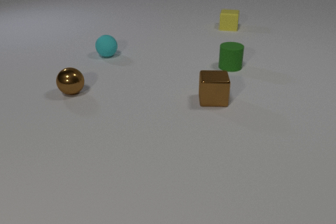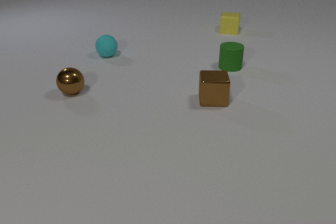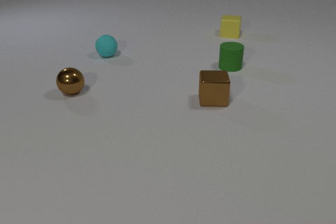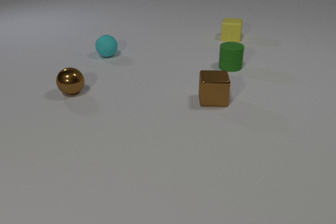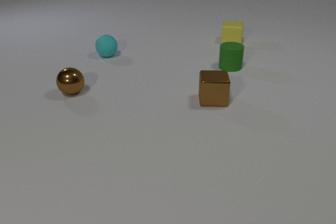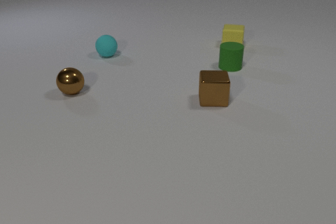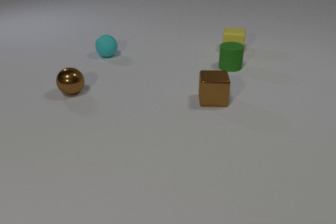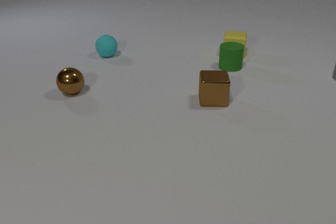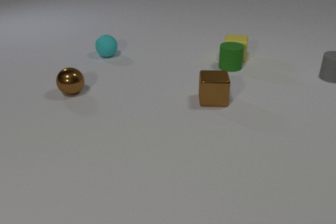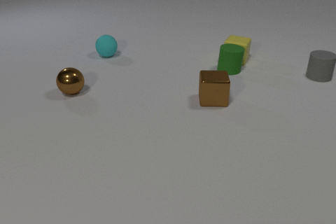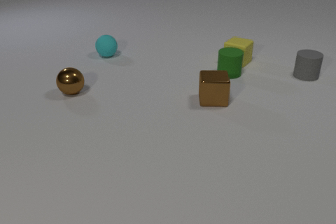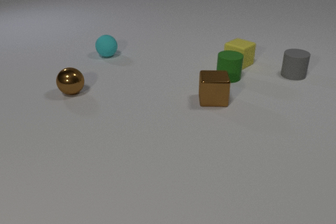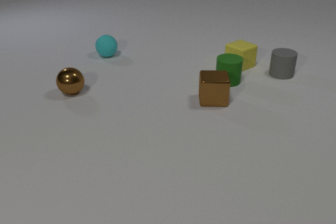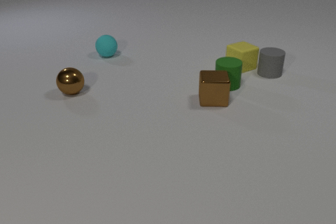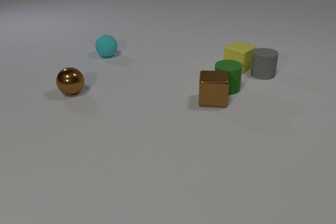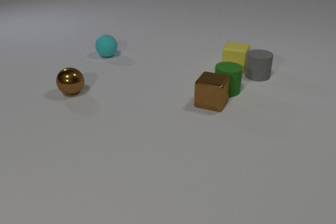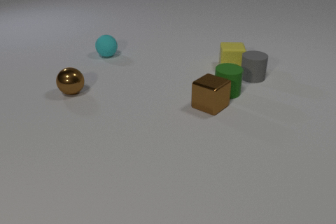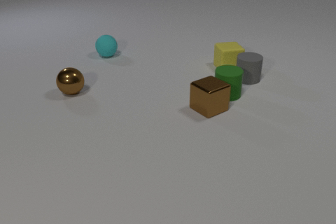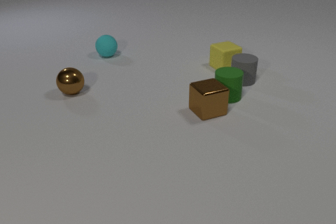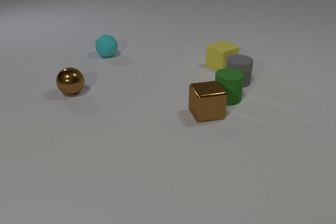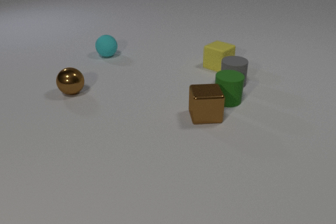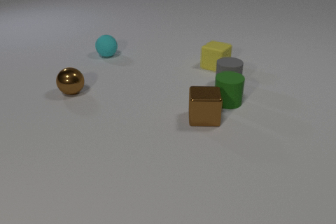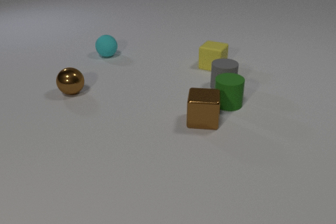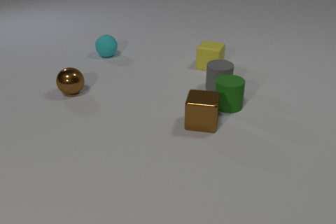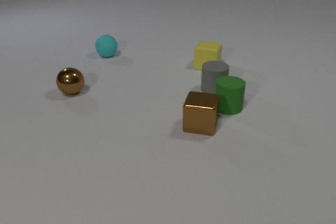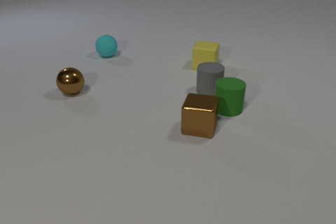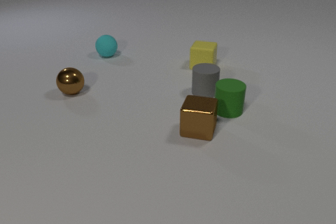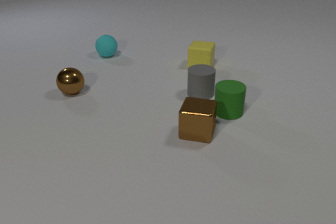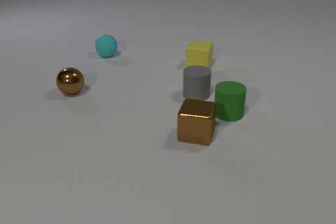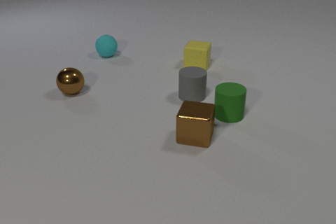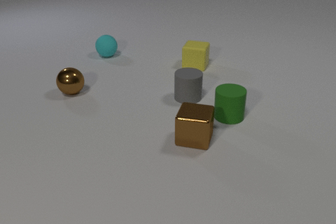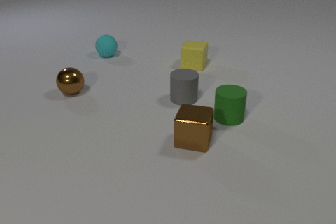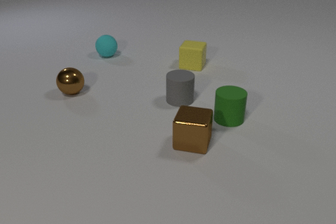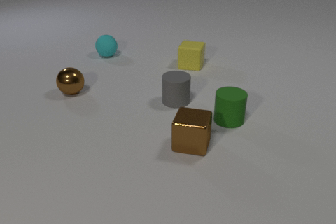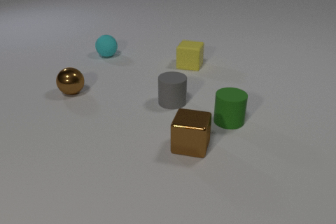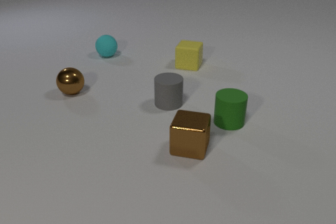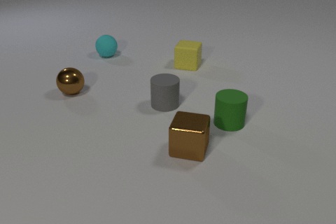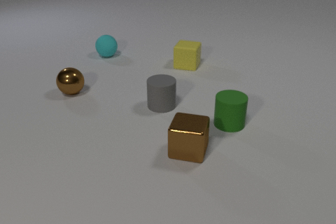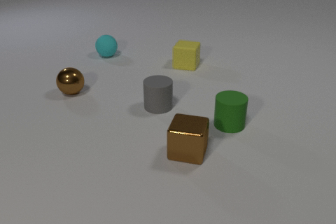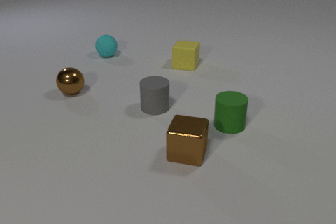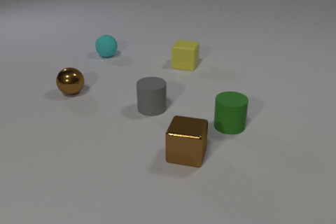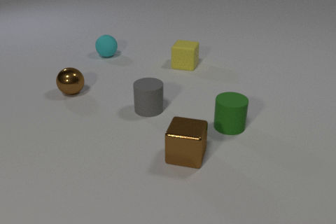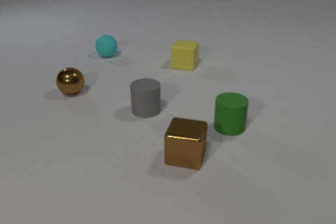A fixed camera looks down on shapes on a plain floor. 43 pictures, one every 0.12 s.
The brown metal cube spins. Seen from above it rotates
clockwise.
The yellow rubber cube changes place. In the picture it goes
toward the camera.
0.00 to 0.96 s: The yellow rubber cube slides toward the camera. The gray rubber cylinder comes in at the right edge, slides to the left. The yellow rubber cube and the green rubber cylinder collide.
0.96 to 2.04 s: The yellow rubber cube slides toward the camera, spins so that its near face slides to the right, counterclockwise seen from above. The green rubber cylinder slides toward the camera. The gray rubber cylinder slides to the left. The brown metal cube slides toward the camera, spins clockwise seen from above by about 45 degrees, its near face sliding to the left. The yellow rubber cube and the gray rubber cylinder collide. The green rubber cylinder and the brown metal cube collide.
2.04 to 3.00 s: The yellow rubber cube slides to the left, spins counterclockwise seen from above by about 60 degrees, its near face sliding to the right. The green rubber cylinder slides toward the camera. The gray rubber cylinder slides to the left and toward the camera. The brown metal cube slides toward the camera, spins so that its near face slides to the left, clockwise seen from above.
3.00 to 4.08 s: The yellow rubber cube slides to the left. The green rubber cylinder slides toward the camera. The gray rubber cylinder slides to the left and toward the camera. The brown metal cube slides toward the camera.
4.08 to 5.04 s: The yellow rubber cube slides to the left. The green rubber cylinder slides toward the camera. The gray rubber cylinder slides to the left and toward the camera. The brown metal cube slides toward the camera.
How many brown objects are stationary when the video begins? 2.
How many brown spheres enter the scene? 0.
What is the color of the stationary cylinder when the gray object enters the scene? green.
